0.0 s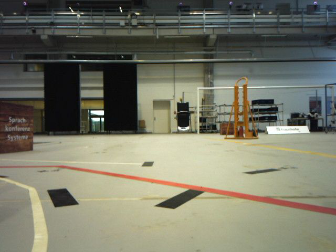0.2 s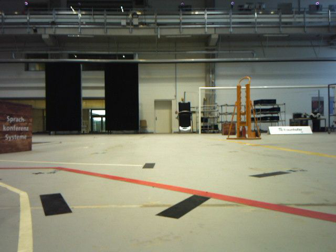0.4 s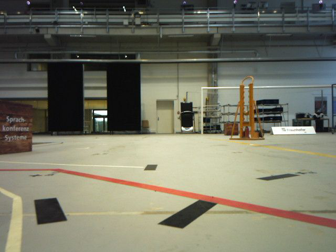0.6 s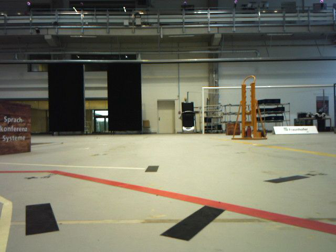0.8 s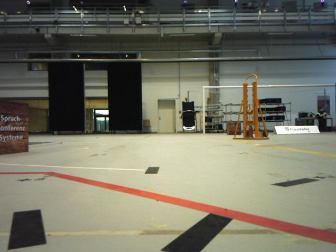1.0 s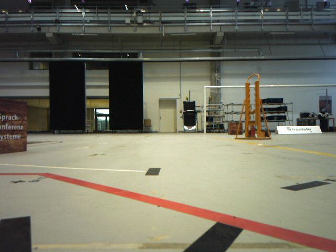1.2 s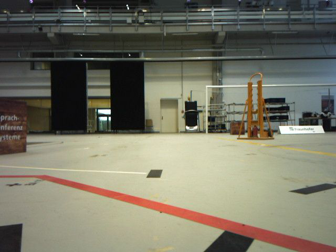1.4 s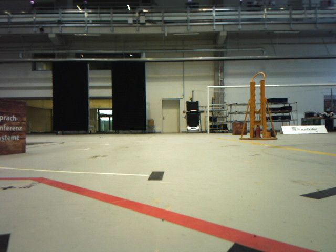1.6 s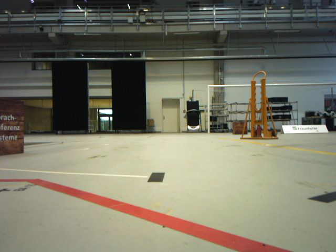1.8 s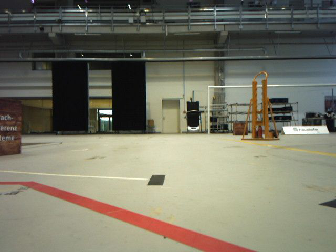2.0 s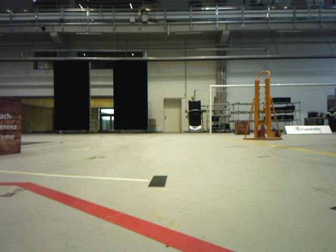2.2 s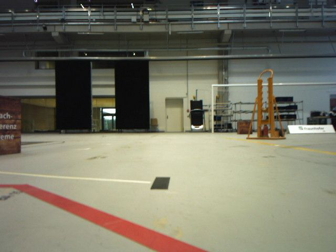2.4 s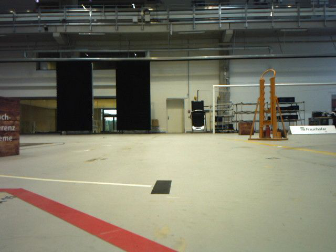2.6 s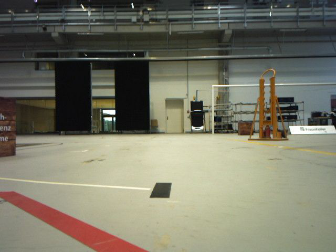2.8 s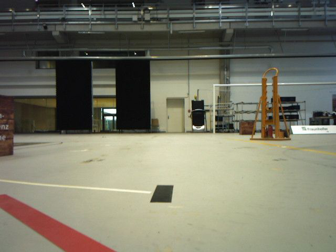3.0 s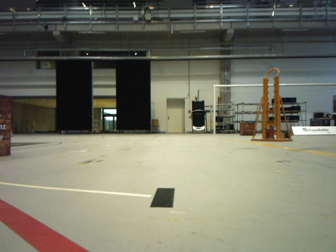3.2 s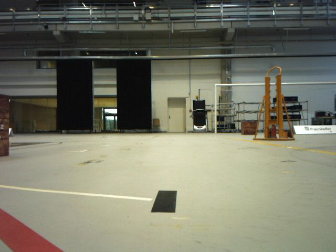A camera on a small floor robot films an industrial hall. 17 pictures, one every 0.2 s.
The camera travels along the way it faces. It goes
forward.
0.0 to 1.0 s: The camera travels forward, about 0.3 m, so what stands in front looms larger. It loses speed.
1.0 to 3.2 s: The camera travels forward, about 0.5 m, so what stands in front looms larger.
The film runs forward here.
